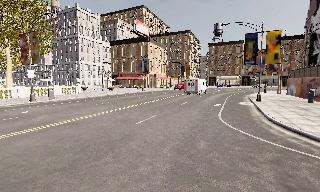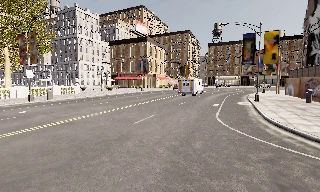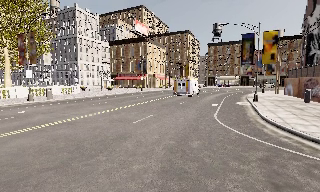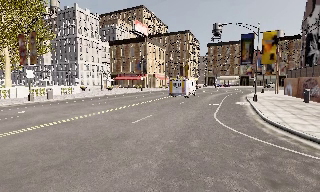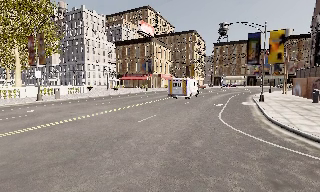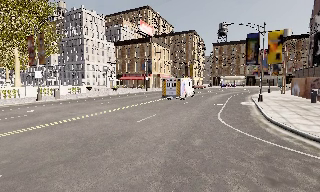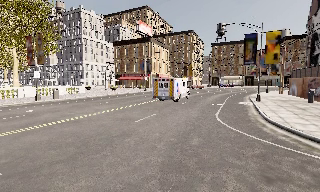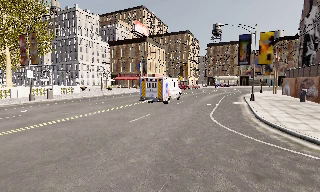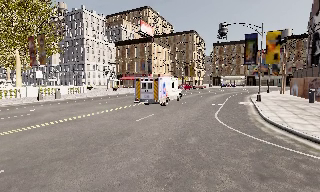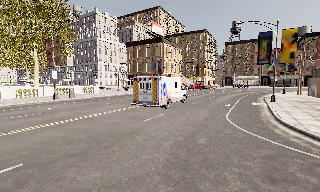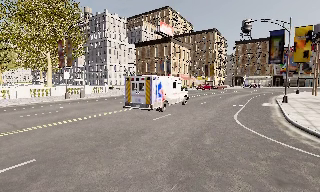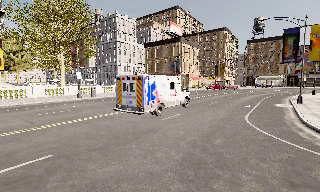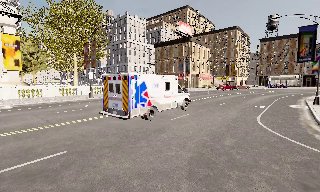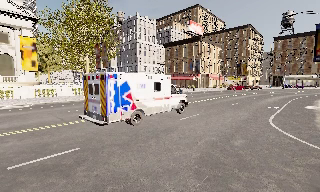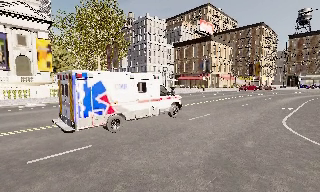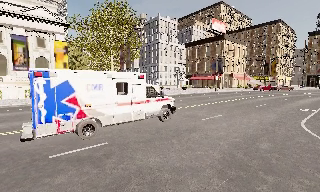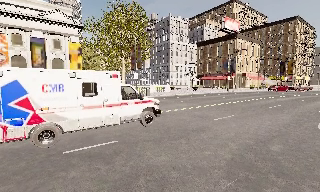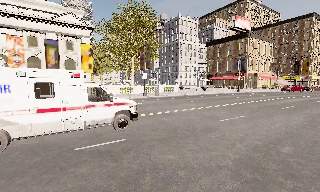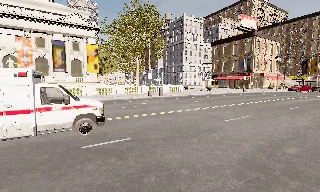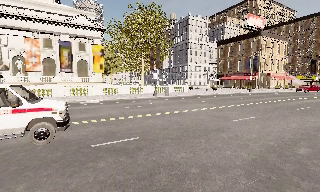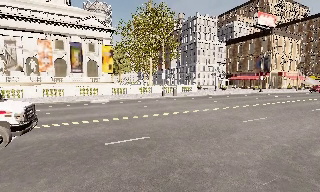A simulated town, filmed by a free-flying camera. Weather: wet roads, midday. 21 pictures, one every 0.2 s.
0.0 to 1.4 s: The camera shifts only a little, or ends up much as it began.
1.4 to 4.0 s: The camera swings to its left by about 40 degrees, and the scene slides to the right. It travels backward, about 1 m.
The film runs backward here.
